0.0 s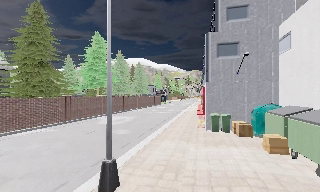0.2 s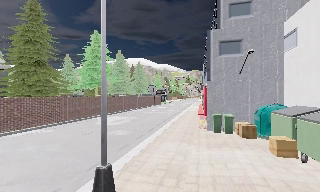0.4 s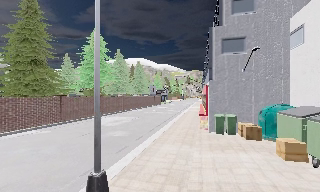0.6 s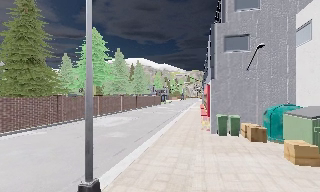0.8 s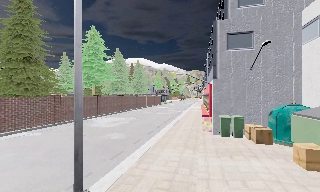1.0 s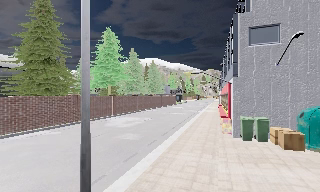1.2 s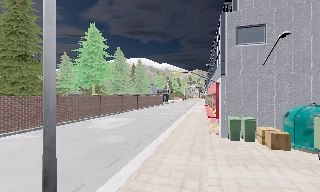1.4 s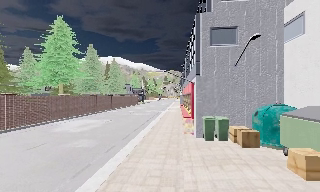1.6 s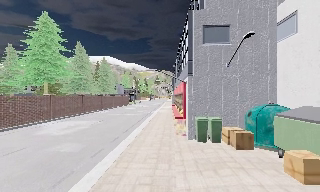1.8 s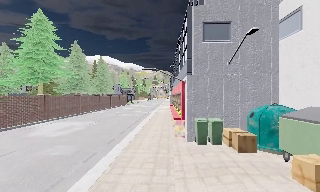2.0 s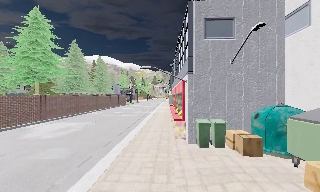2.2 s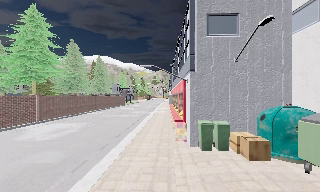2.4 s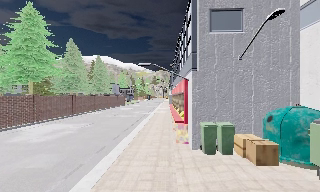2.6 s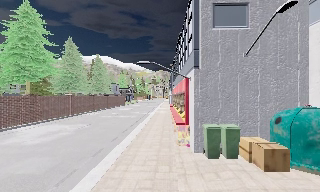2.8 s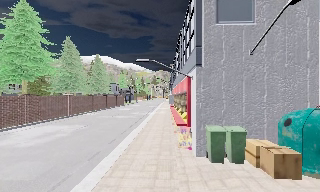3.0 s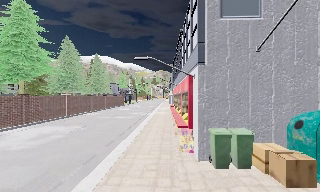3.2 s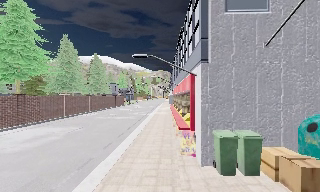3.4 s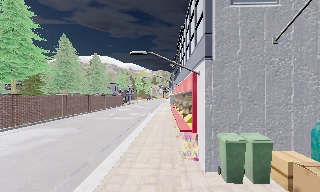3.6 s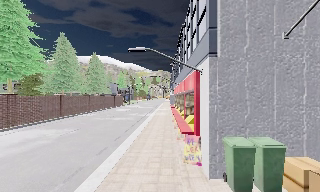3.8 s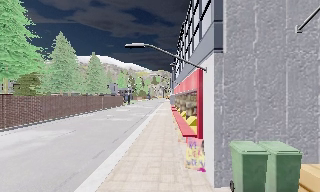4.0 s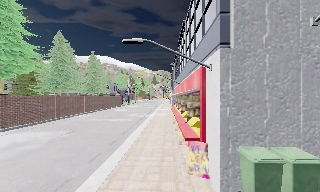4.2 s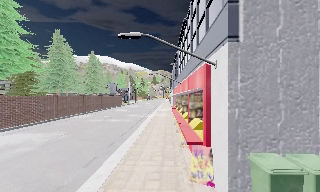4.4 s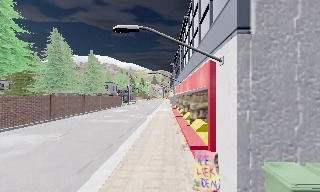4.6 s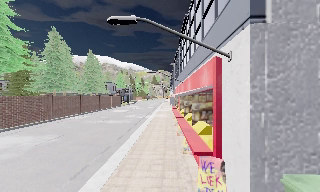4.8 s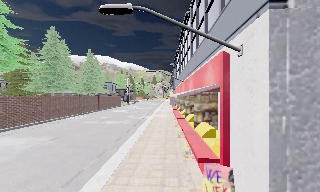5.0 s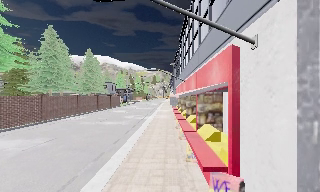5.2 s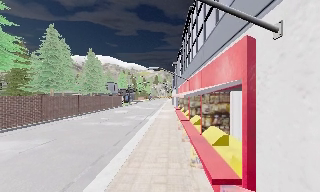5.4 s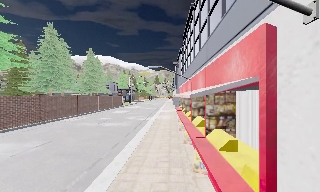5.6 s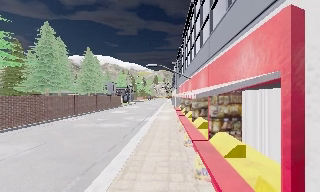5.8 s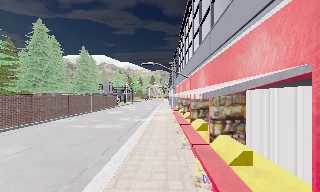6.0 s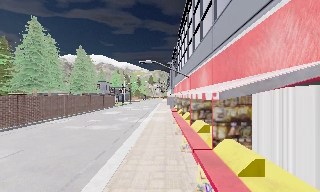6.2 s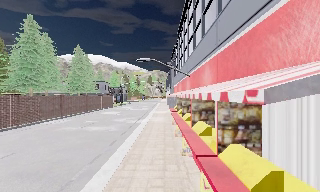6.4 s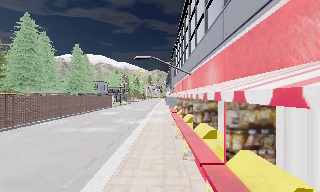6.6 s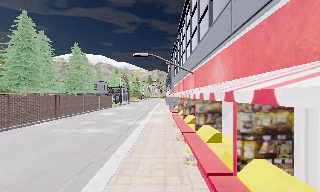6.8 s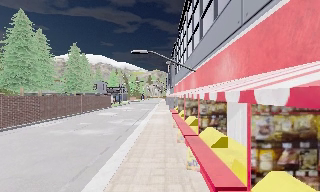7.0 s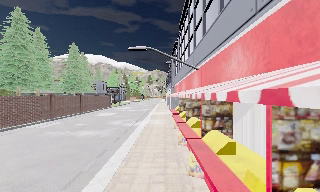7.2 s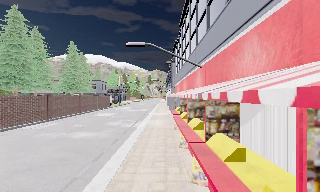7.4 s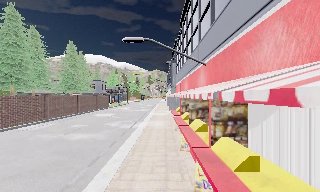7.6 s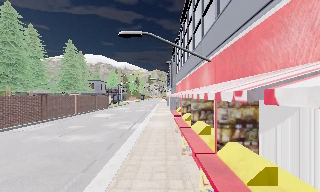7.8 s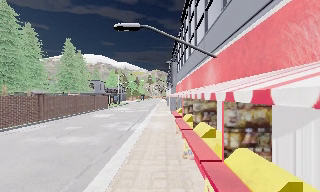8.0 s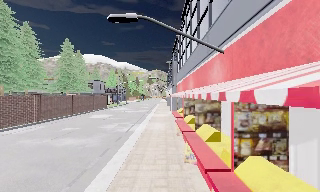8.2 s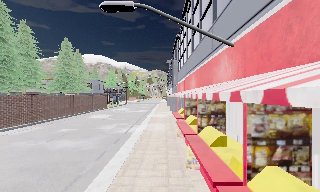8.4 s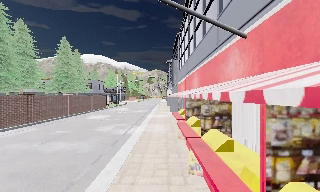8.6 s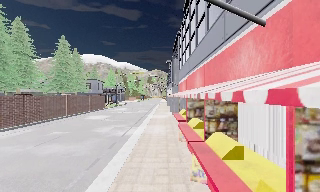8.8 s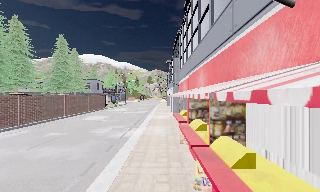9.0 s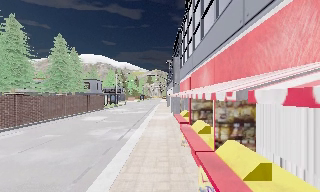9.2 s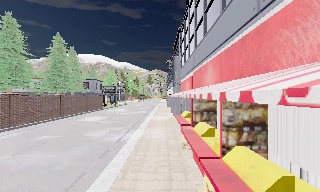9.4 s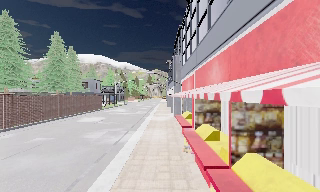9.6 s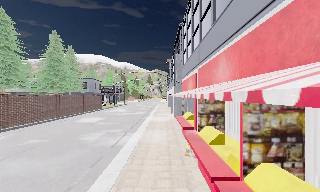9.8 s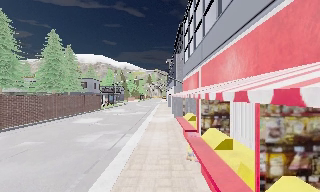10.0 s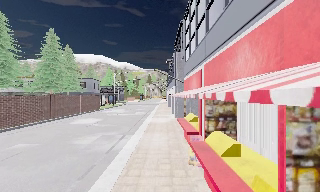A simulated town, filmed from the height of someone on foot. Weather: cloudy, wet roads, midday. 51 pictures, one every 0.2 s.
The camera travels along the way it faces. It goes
forward.
0.0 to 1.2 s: The camera travels forward, about 2 m, so what stands in front looms larger.
1.2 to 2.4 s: The camera pans to its right, which is clockwise from overhead, by about 15 degrees. It travels forward, about 2 m, so what stands in front looms larger.
2.4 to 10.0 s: The camera travels forward, about 14 m, so what stands in front looms larger.
The film runs forward here.
